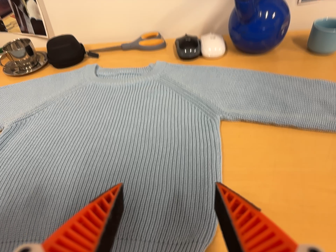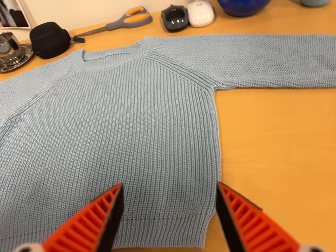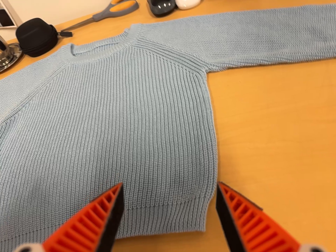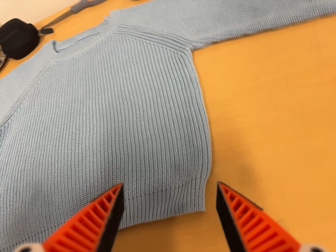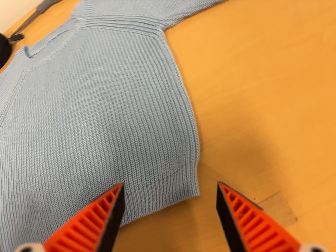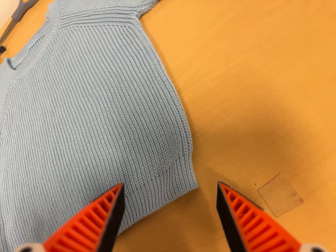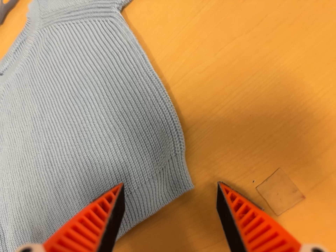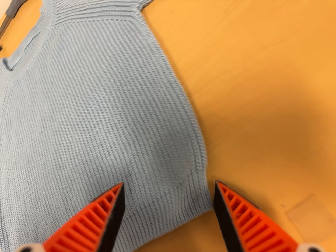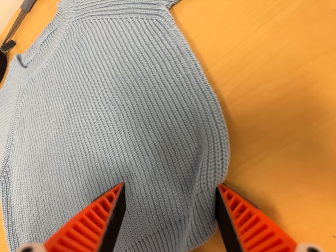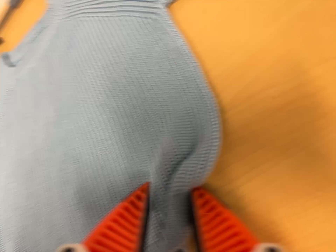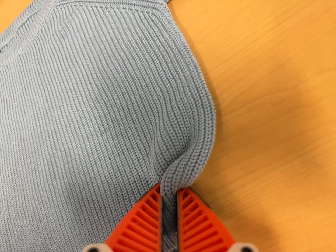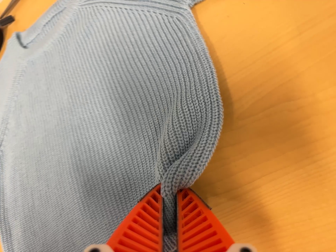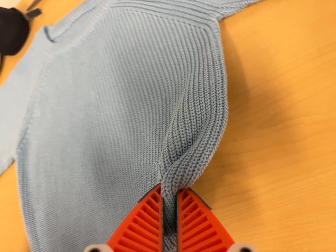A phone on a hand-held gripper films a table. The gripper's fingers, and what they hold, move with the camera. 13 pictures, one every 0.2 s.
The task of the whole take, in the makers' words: fold up.
0.0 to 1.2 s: The camera travels to its right and forward, about 12 cm. Its aim tips toward the bottom of its view by about 20 degrees, and the scene shifts upward. It rolls about its line of sight by about 45 degrees, and the scene rotates counterclockwise.
1.2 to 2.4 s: The camera travels to its left and toward the top of its view, about 10 cm, so close, fixed things drift to the right. It rolls about its line of sight by about 15 degrees, and the scene rotates clockwise.
The film runs forward here.
